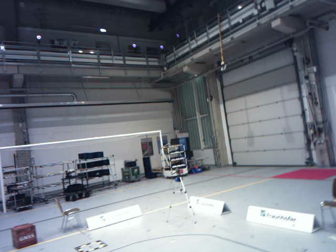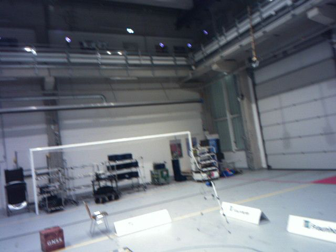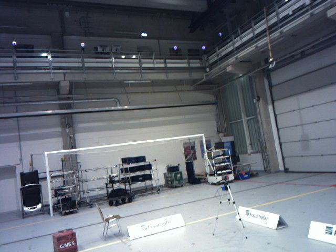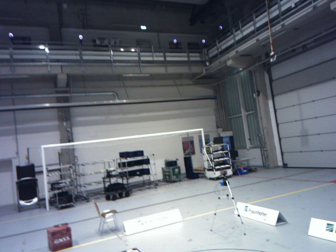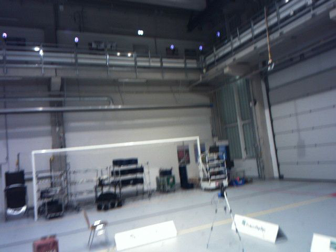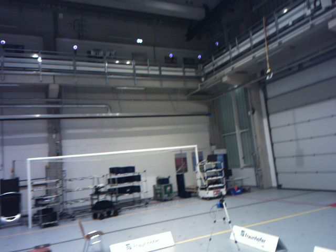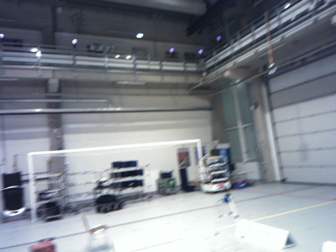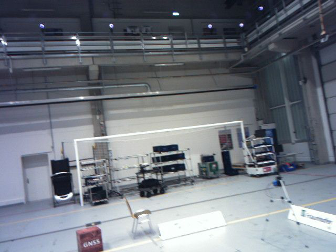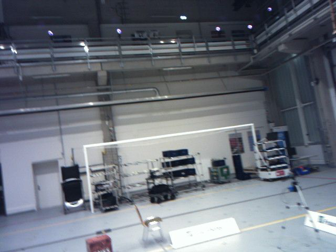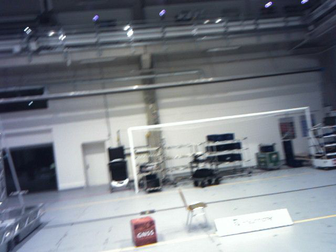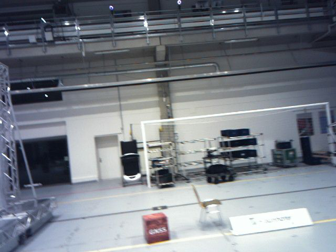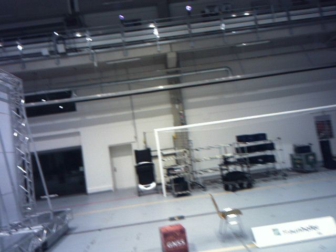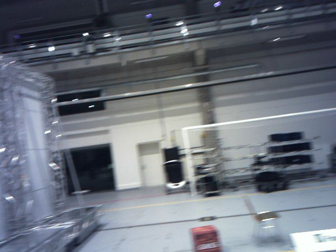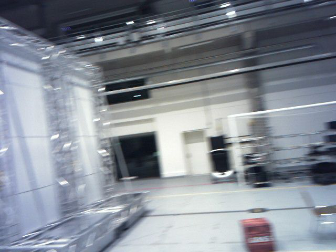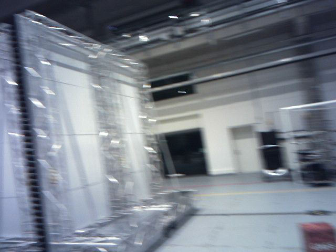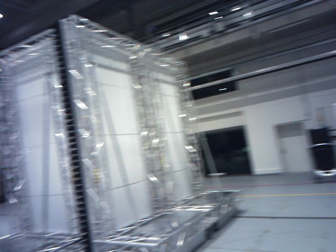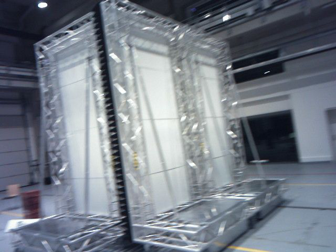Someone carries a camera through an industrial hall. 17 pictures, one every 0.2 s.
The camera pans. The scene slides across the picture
to the right.
The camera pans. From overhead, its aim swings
counterclockwise.
0.0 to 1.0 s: The camera travels forward, about 1 m, so what stands in front looms larger. It loses speed.
1.0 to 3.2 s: The scene slides to the right, as the camera pans about 60 degrees to its left. It travels forward, about 2.2 m.
The film runs forward here.
